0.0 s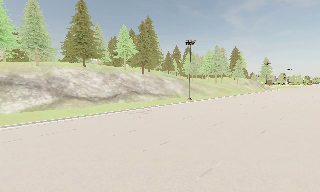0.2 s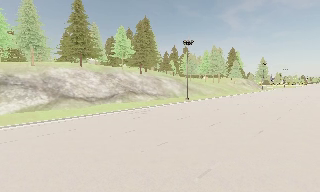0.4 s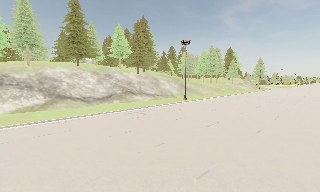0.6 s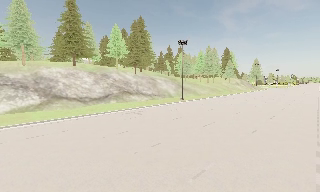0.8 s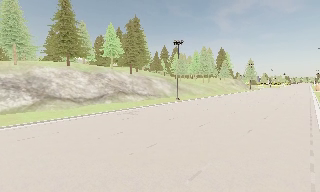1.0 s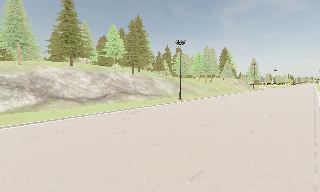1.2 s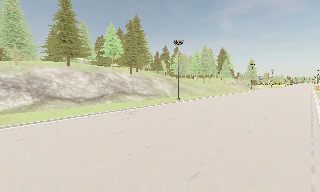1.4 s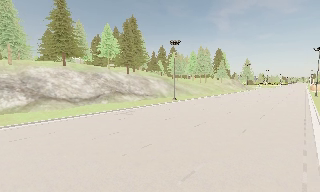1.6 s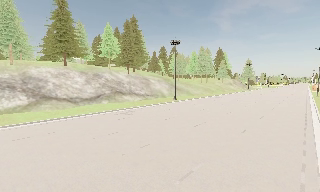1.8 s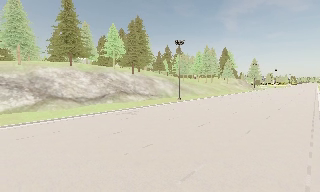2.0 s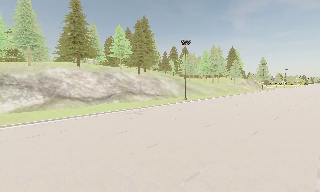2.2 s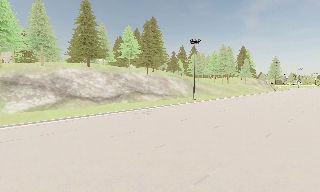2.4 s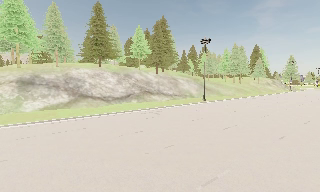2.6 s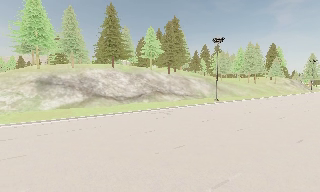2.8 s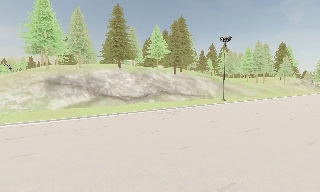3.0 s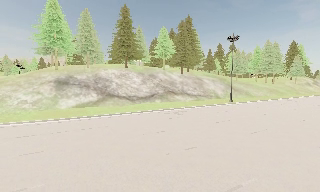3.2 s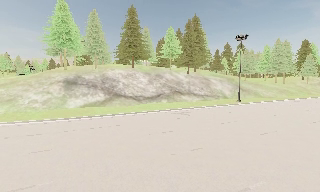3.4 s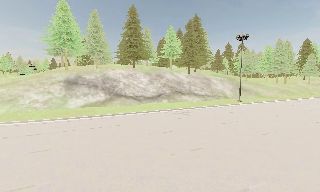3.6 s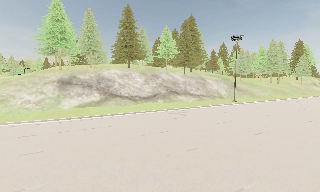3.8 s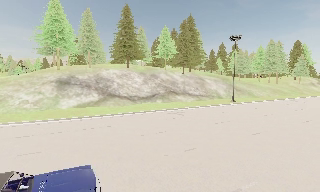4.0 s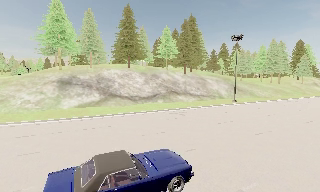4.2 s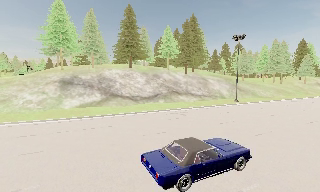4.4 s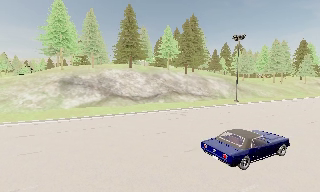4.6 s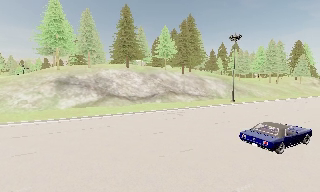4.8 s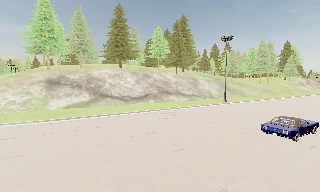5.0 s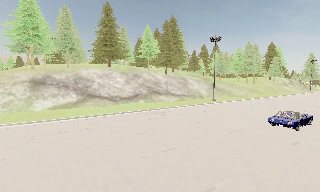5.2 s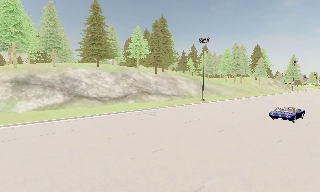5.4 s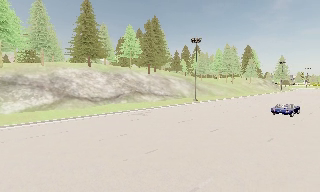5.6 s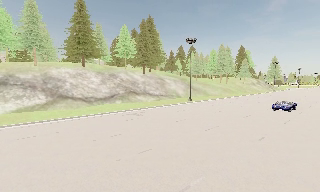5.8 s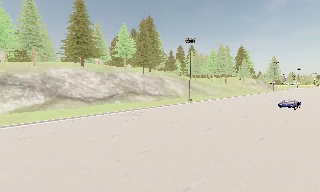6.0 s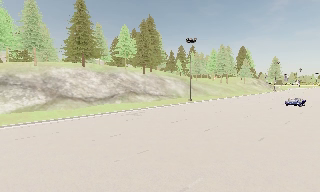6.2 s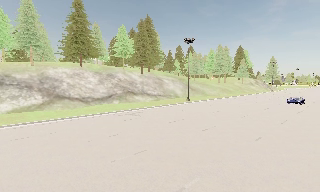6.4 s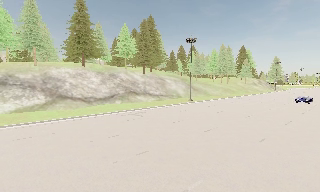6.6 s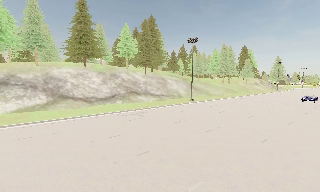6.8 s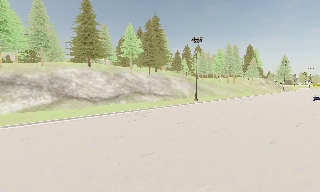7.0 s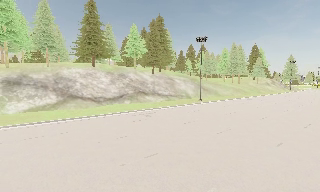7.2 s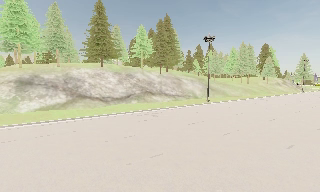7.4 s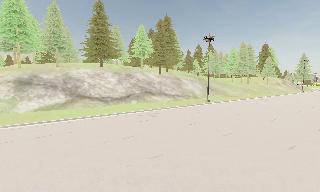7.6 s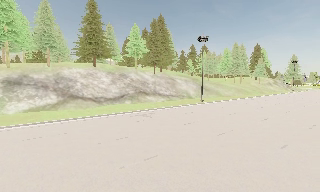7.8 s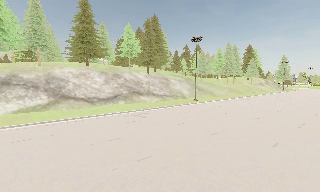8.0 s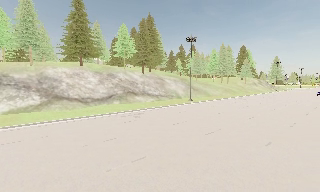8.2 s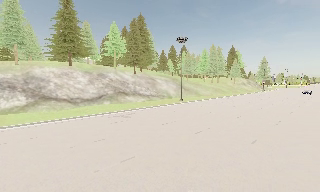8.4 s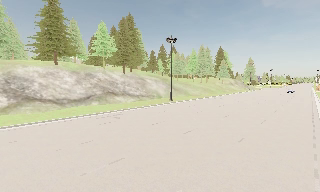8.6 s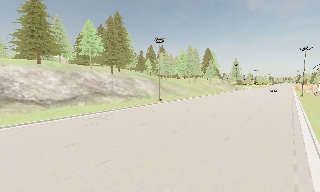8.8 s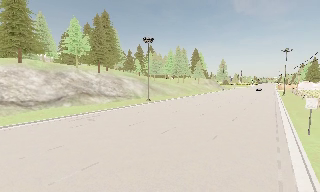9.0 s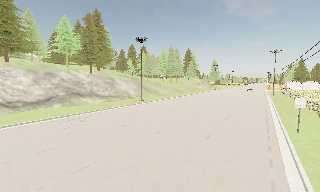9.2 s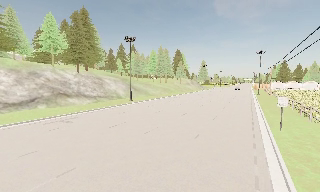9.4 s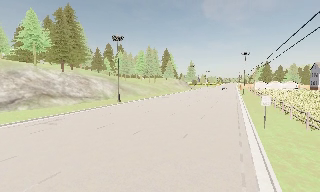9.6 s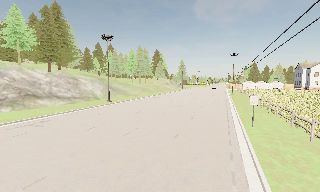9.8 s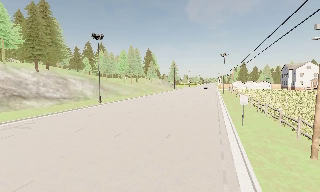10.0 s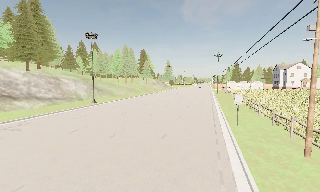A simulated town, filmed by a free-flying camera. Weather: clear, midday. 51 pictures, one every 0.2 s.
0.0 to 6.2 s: The camera travels to its right and forward, about 2 m, so close, fixed things drift to the left.
6.2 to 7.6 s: The camera travels forward, about 0.5 m, so what stands in front looms larger.
7.6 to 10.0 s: The camera swings to its right by about 35 degrees, and the scene slides to the left. It travels forward, about 0.5 m.
The film runs forward here.
